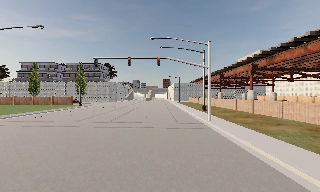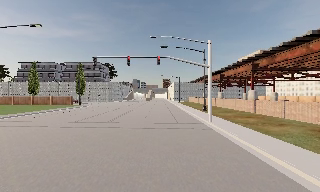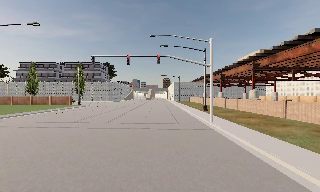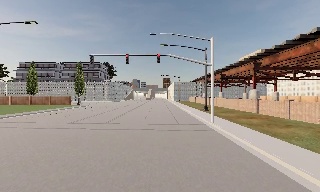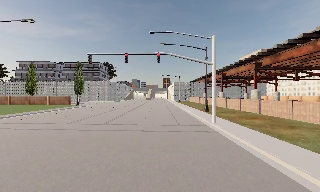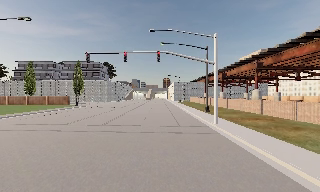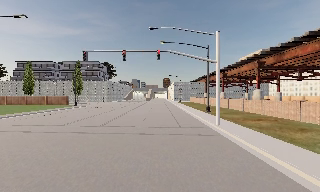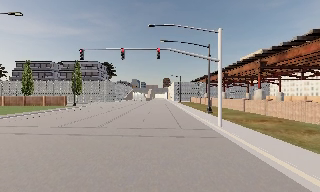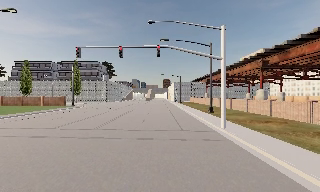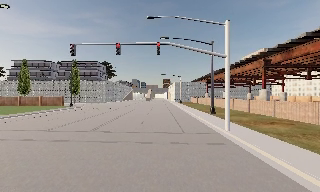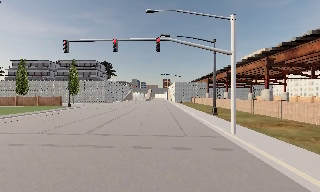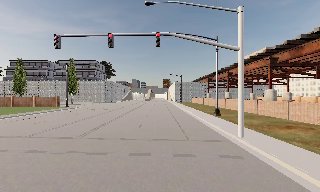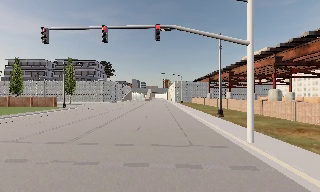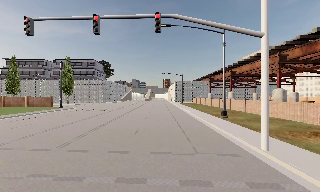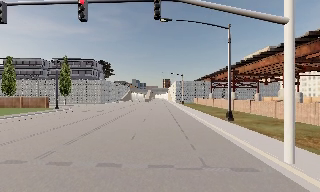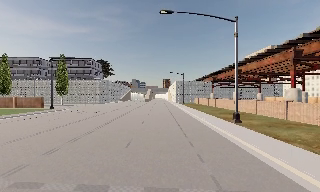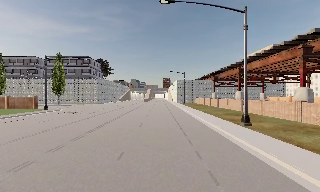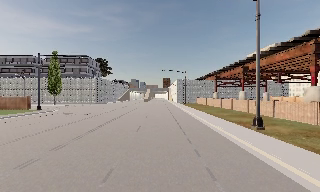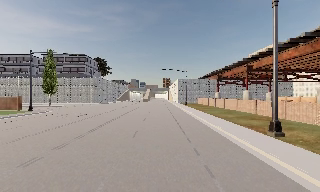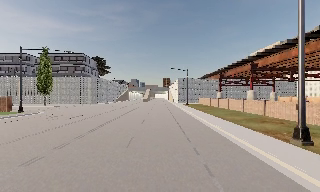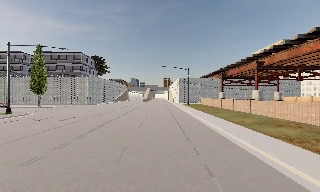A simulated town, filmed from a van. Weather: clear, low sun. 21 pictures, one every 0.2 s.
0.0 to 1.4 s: The camera travels forward, about 3 m, so what stands in front looms larger. It gains speed.
1.4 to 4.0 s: The camera travels forward, about 18 m, so what stands in front looms larger. It gains speed.
The film runs forward here.
